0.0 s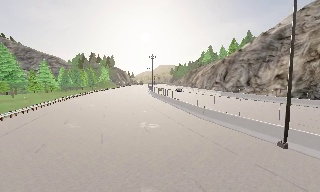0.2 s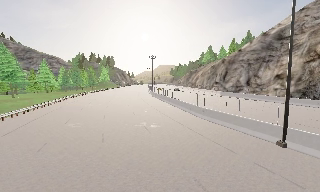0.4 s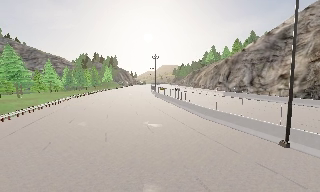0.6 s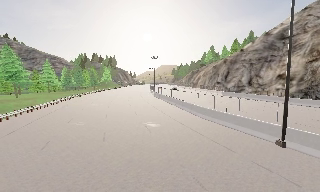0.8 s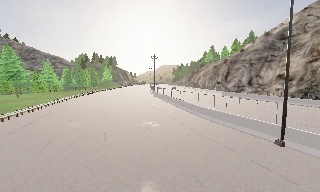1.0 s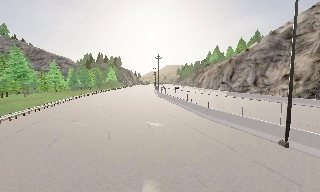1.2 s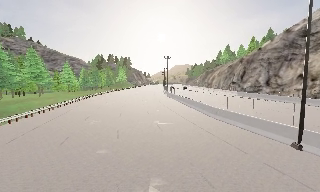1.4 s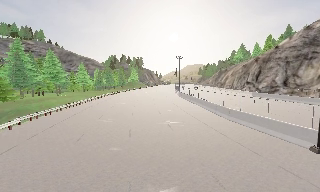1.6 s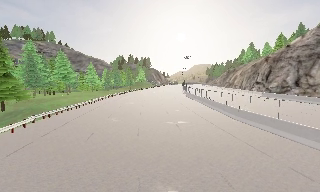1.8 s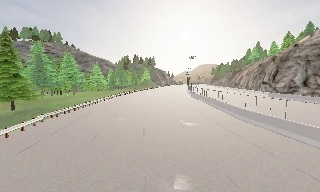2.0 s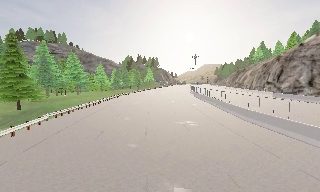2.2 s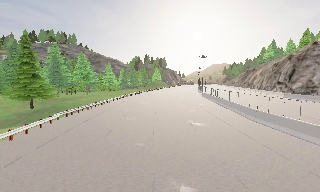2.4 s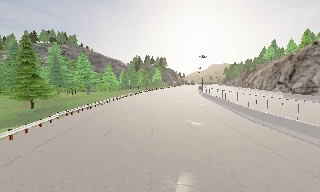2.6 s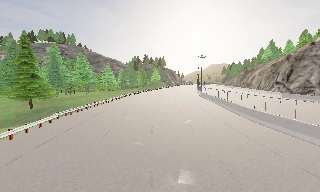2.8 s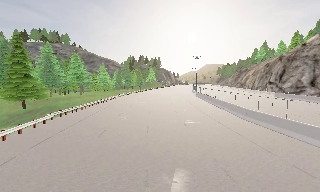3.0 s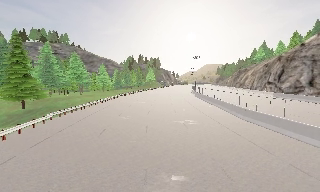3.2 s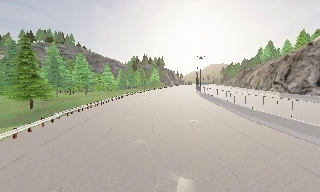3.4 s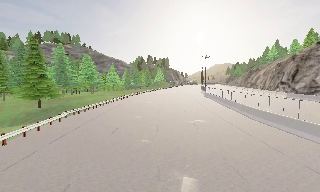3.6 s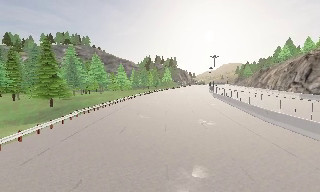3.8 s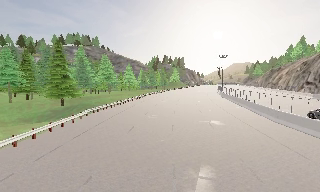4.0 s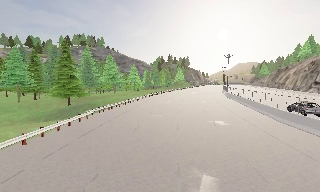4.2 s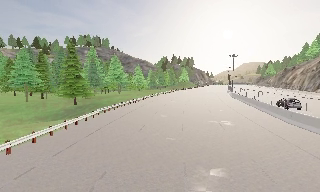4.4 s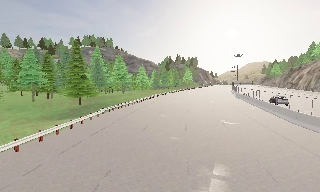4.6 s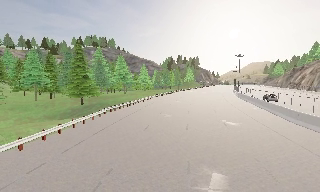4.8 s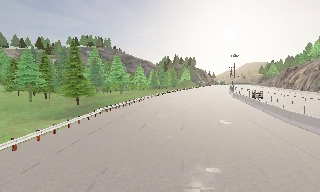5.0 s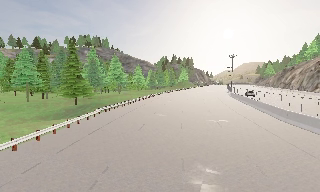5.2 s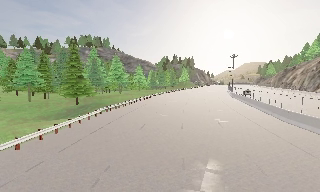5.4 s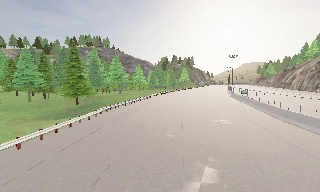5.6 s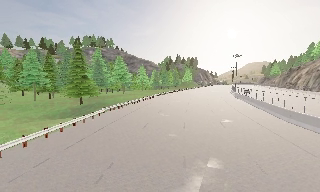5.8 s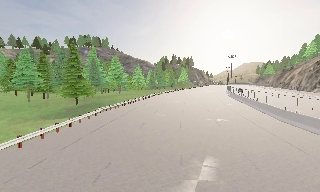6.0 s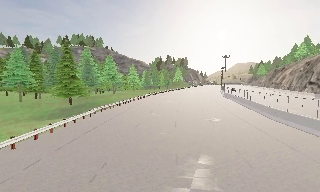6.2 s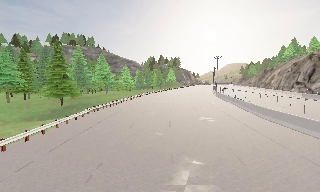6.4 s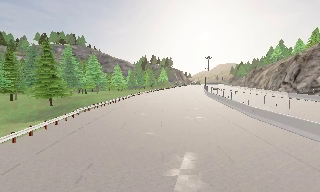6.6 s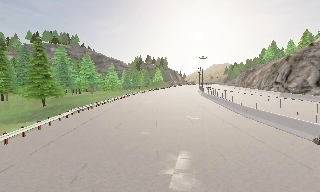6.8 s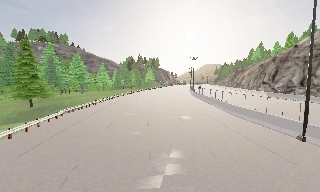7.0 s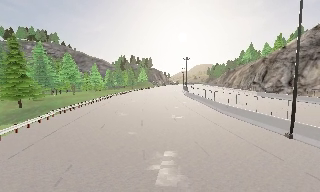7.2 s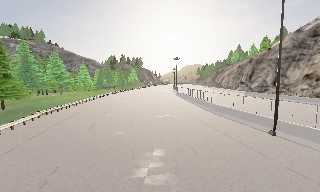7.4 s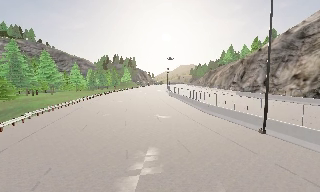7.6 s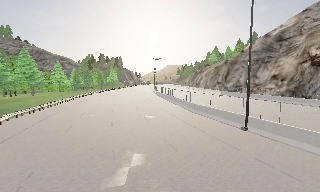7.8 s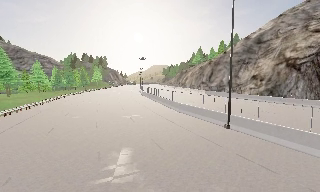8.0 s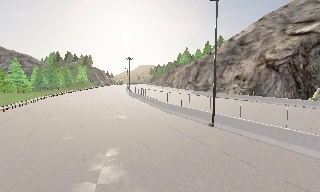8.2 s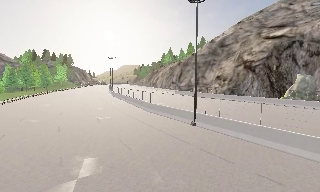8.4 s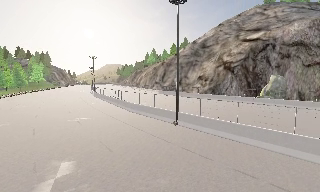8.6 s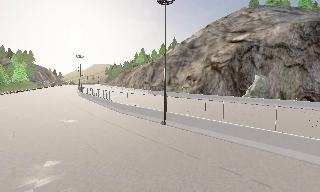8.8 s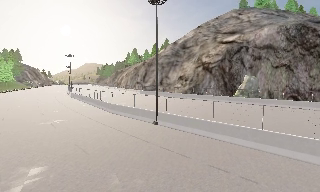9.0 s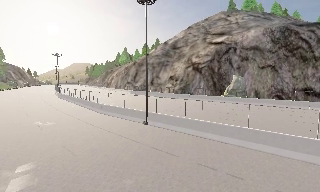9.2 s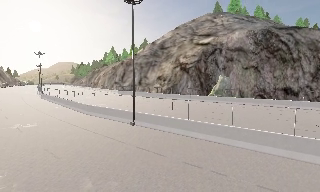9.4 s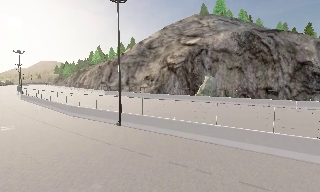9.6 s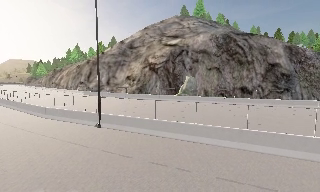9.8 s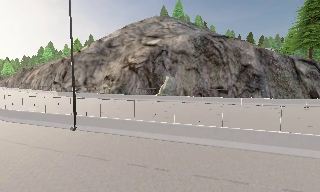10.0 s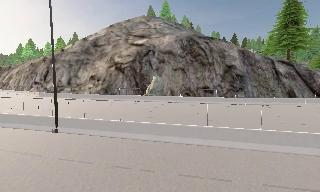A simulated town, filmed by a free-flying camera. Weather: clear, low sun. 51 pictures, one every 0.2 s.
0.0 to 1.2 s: The camera travels backward, about 0.5 m, so what stands in front gets smaller.
1.2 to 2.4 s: The camera swings to its left by about 10 degrees, and the scene slides to the right. It travels backward, about 0.5 m, so what stands in front gets smaller.
2.4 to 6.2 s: The camera travels backward, about 2 m, so what stands in front gets smaller.
6.2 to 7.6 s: The camera swings to its right by about 20 degrees, and the scene slides to the left. It travels backward, about 0.5 m, so what stands in front gets smaller.
7.6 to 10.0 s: The camera swings to its right by about 55 degrees, and the scene slides to the left. It travels to its right, about 1.5 m, so close, fixed things drift to the left.
The film runs forward here.
